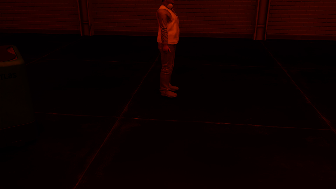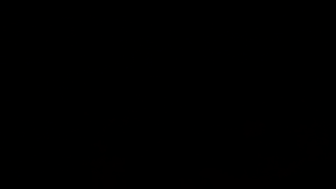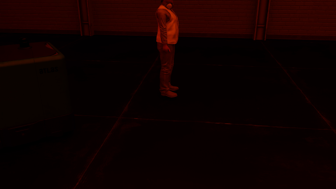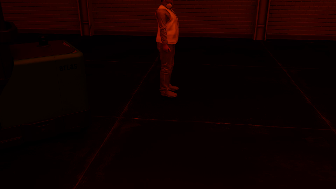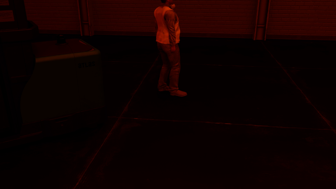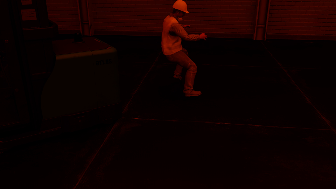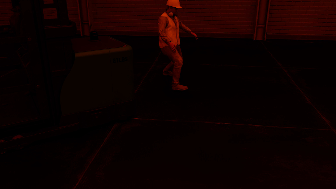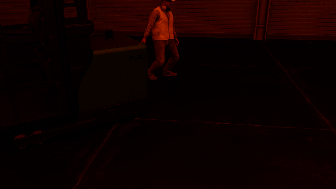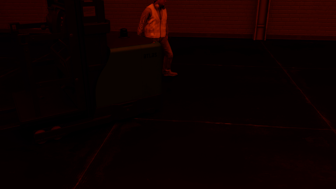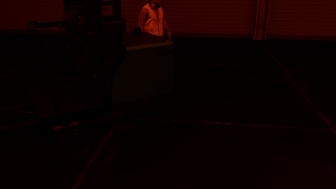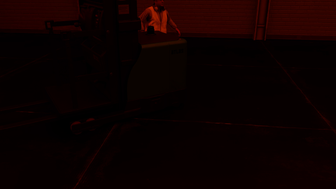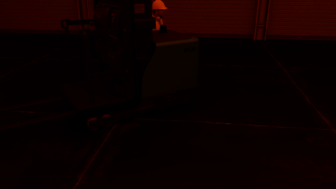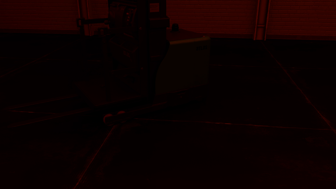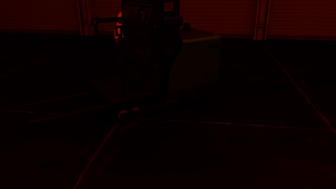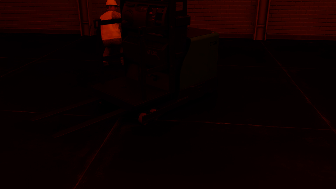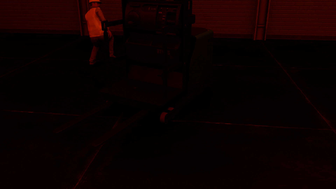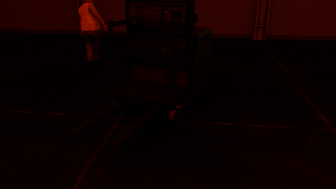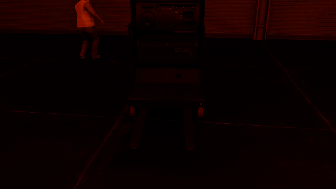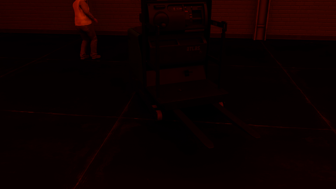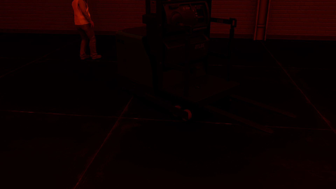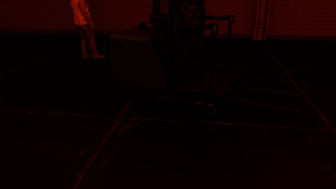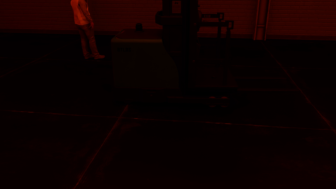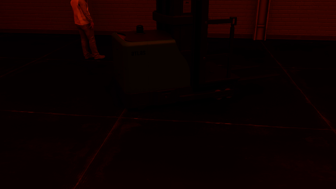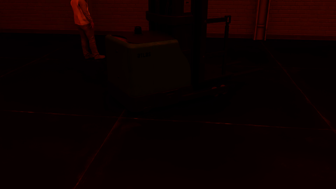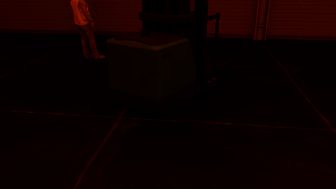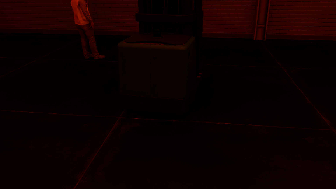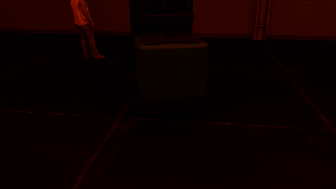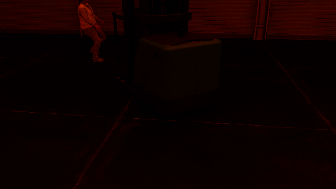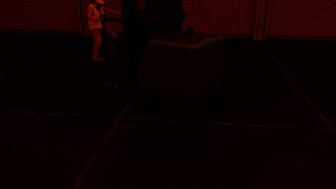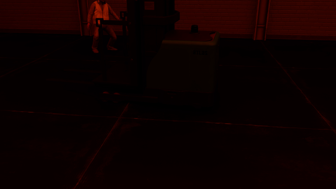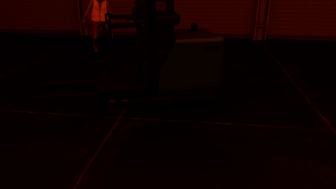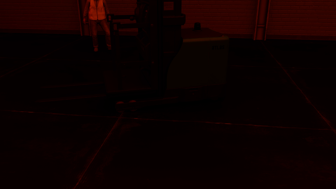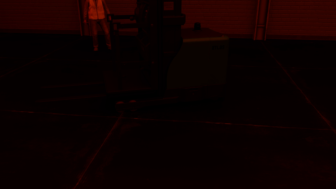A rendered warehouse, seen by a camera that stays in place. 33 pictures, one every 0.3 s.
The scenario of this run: Near miss between a forklift and a person.
